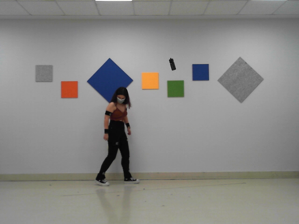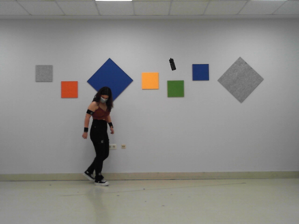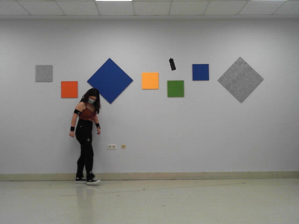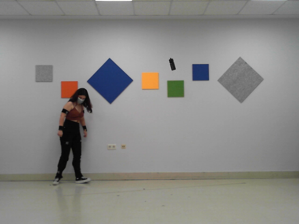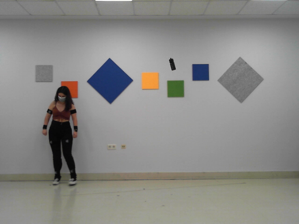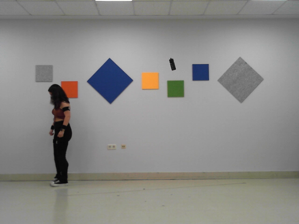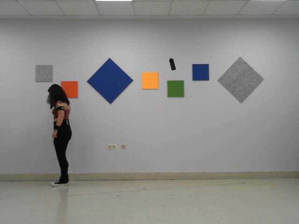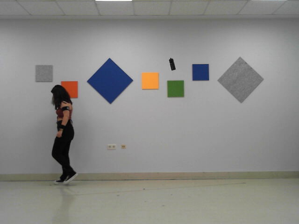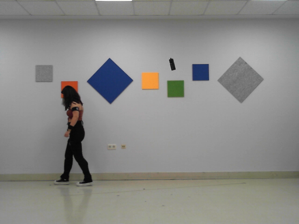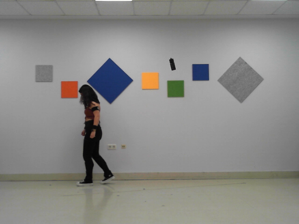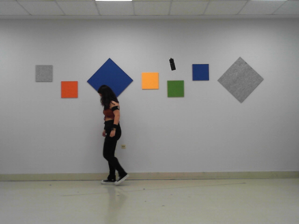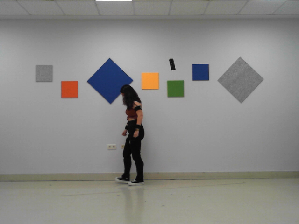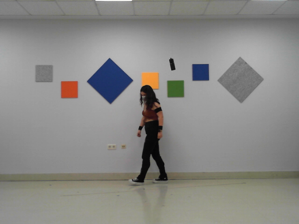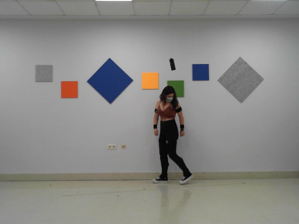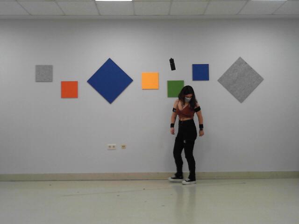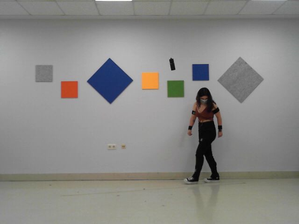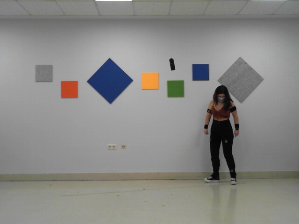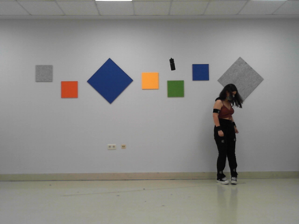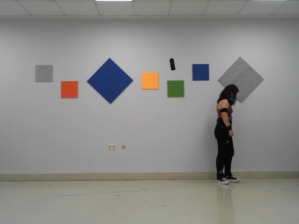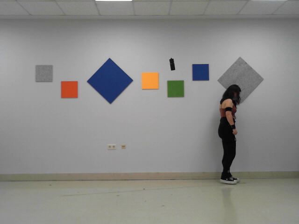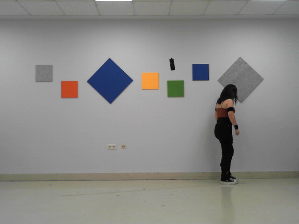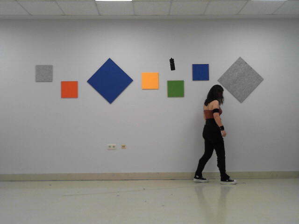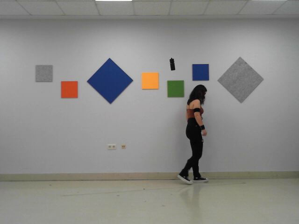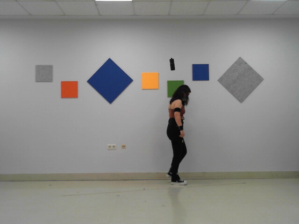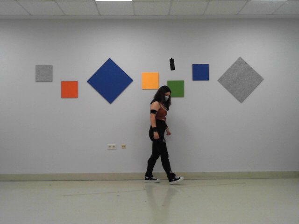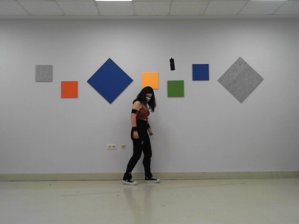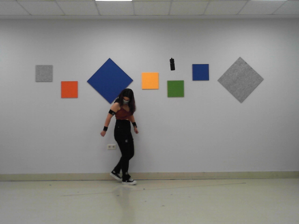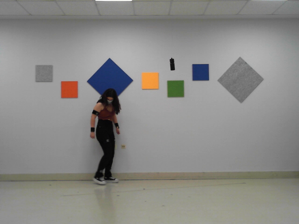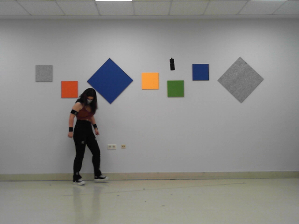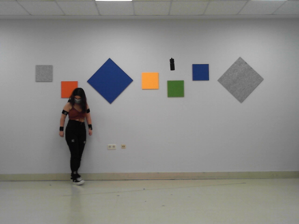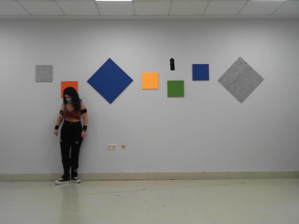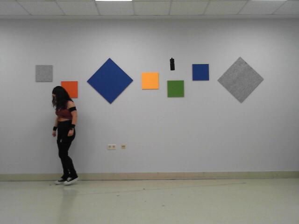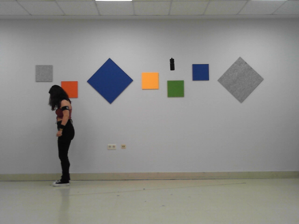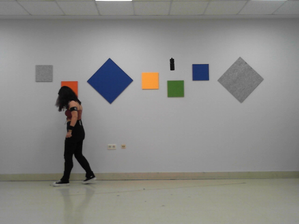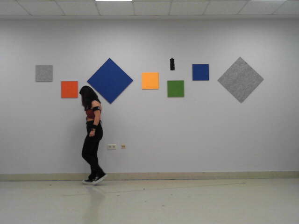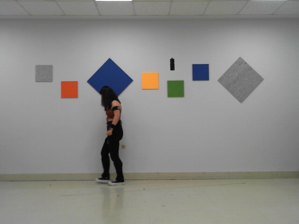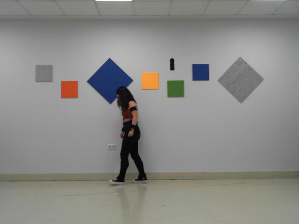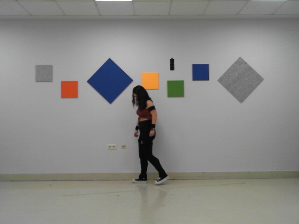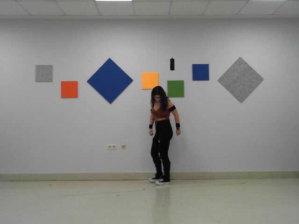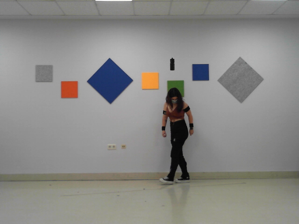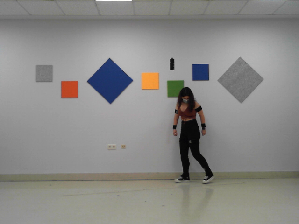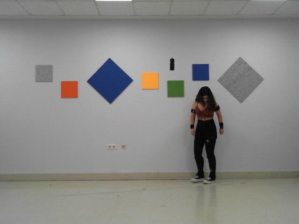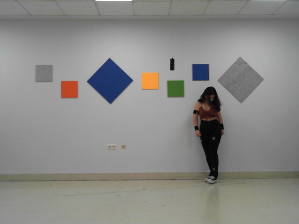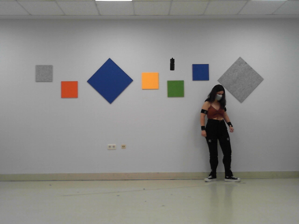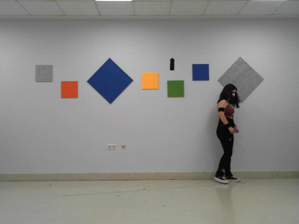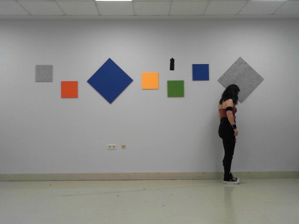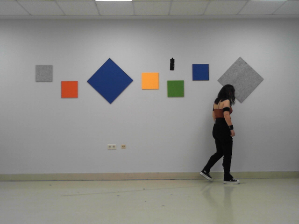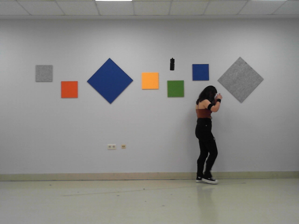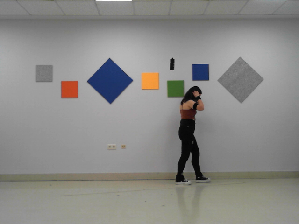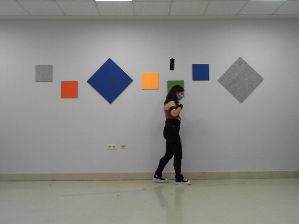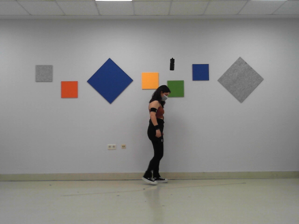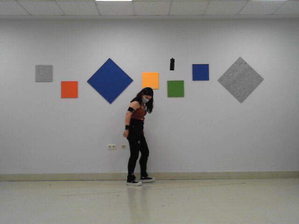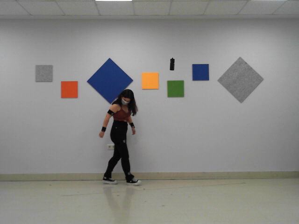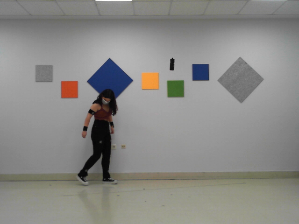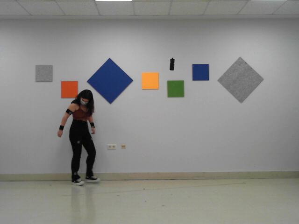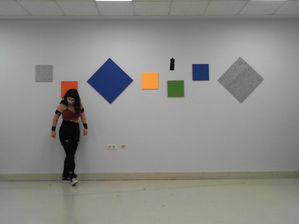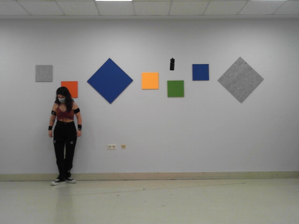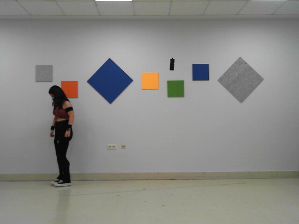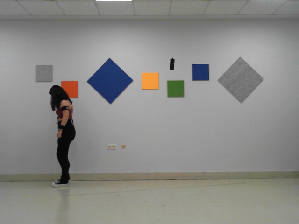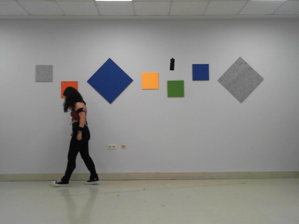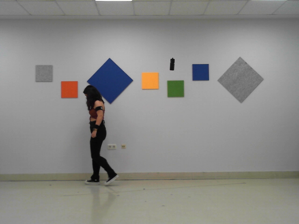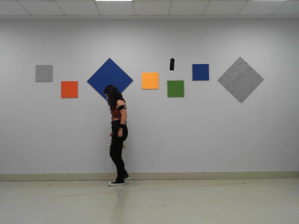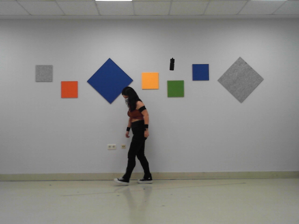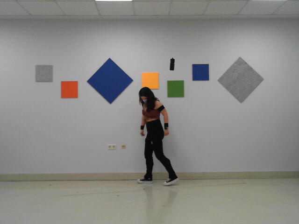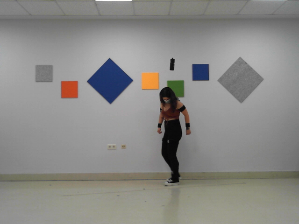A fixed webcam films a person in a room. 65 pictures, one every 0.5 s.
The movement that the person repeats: Walk backward.
